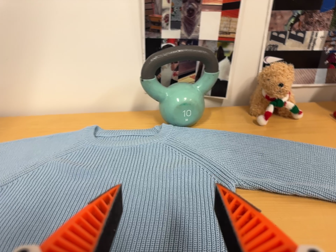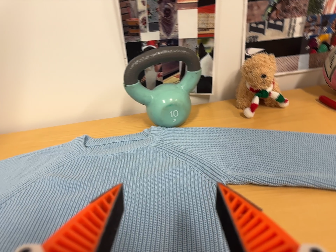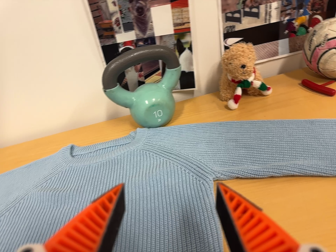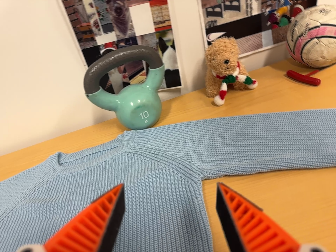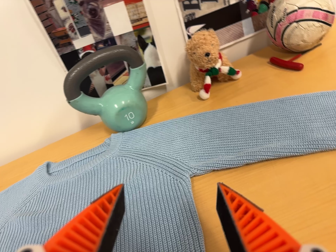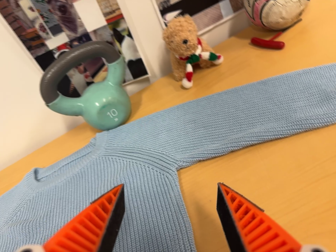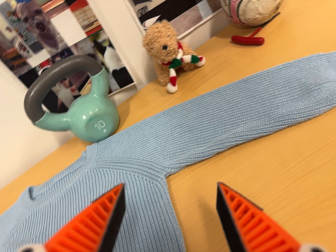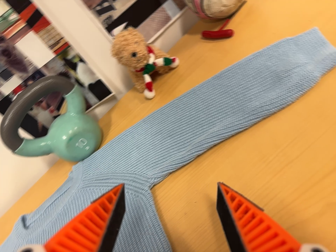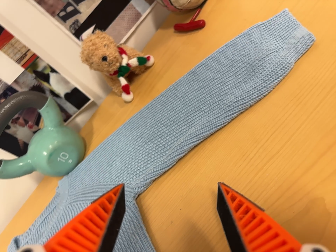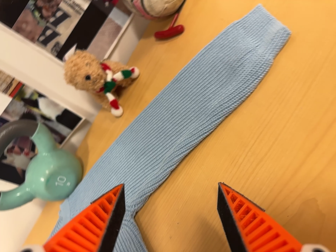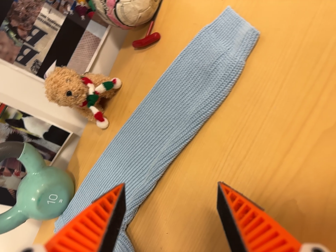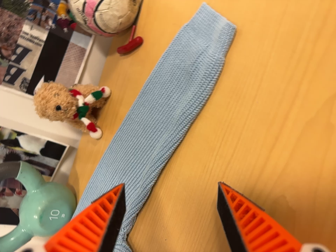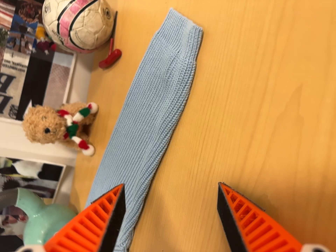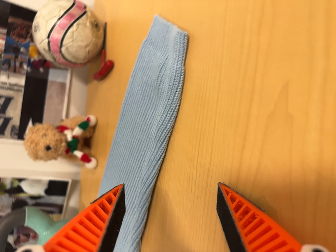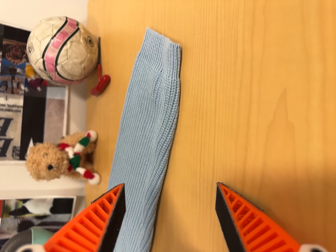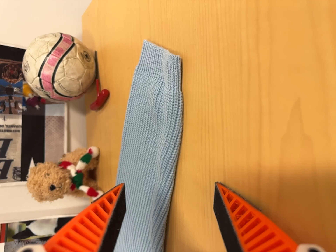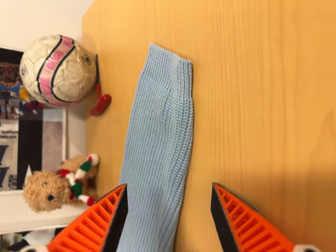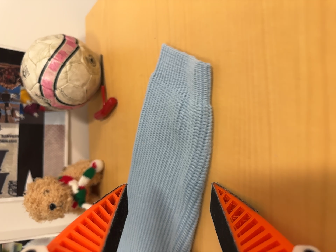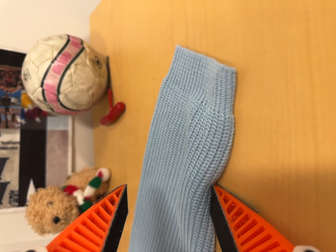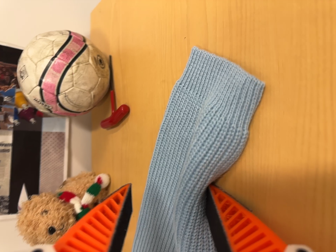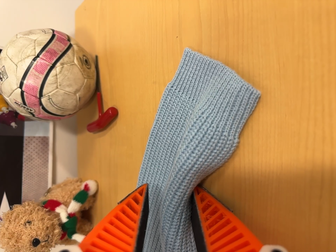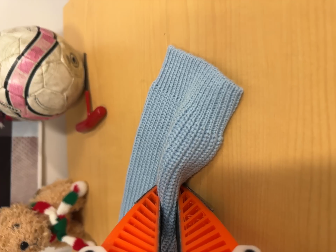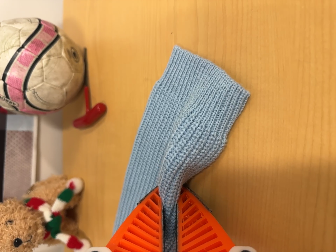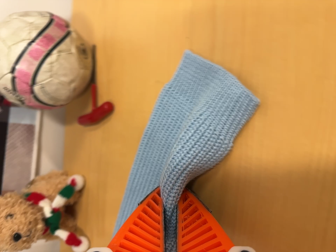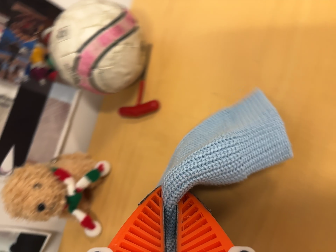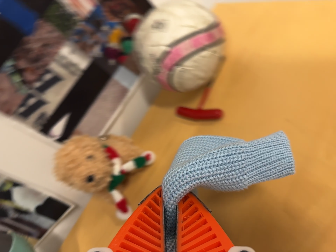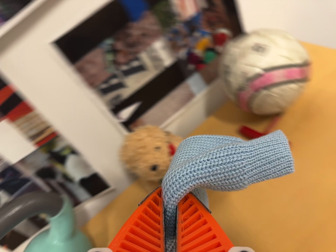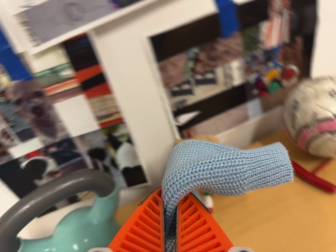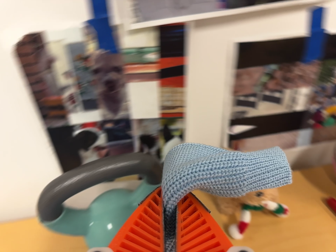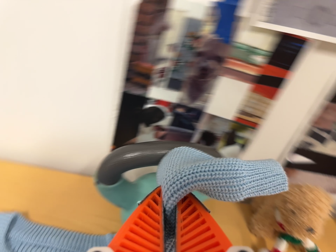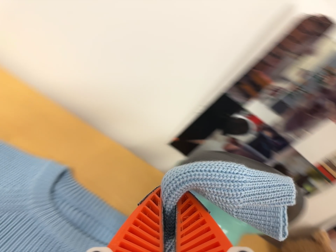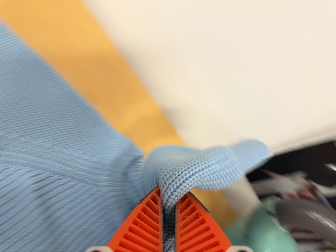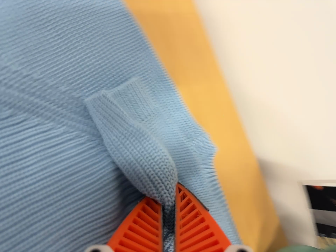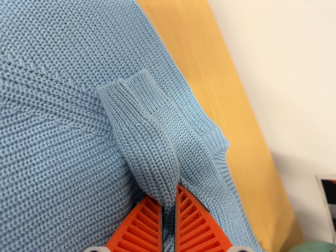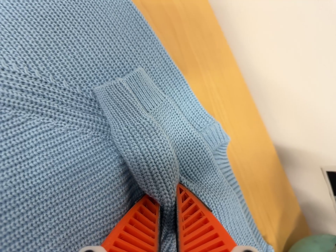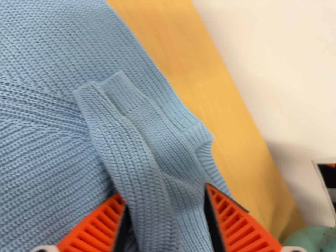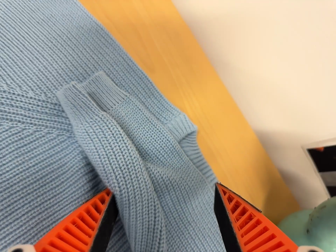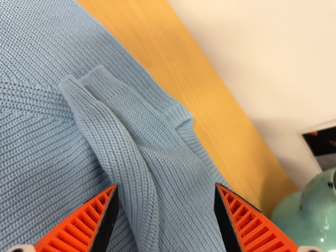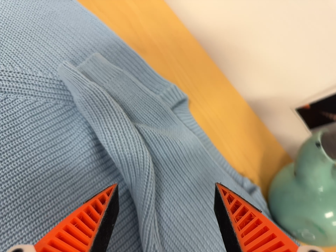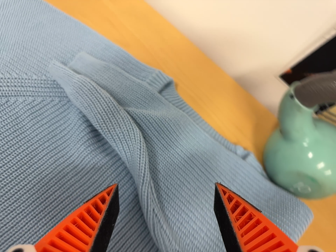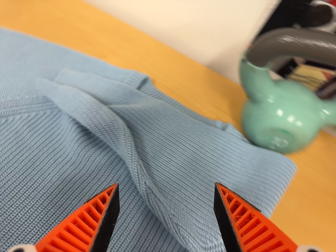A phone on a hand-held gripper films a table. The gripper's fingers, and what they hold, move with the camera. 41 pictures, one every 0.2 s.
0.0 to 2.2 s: The camera travels to its right and toward the top of its view, about 28 cm, so close, fixed things drift to the left. It rolls about its line of sight by about 70 degrees, and the scene rotates counterclockwise.
2.2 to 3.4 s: The camera travels forward and toward the top of its view, about 7 cm, so what stands in front looms larger. It rolls about its line of sight by about 20 degrees, and the scene rotates counterclockwise.
3.4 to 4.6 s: The camera travels to its left and forward, about 9 cm.
4.6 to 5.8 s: The camera travels to its left, about 50 cm, so close, fixed things drift to the right. It rolls about its line of sight by about 100 degrees, and the scene rotates clockwise.
5.8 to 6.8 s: The camera swings to its left by about 15 degrees, and the scene slides to the right. It travels to its left, about 26 cm, so close, fixed things drift to the right. It rolls about its line of sight by about 55 degrees, and the scene rotates clockwise.
6.8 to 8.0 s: The camera pans to its left by about 10 degrees. It travels to its right, toward the bottom of its view and backward, about 22 cm. Its aim tips toward the top of its view by about 10 degrees. It rolls about its line of sight by about 35 degrees, and the scene rotates counterclockwise.
The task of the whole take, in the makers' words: right arm across.
The film runs forward here.
